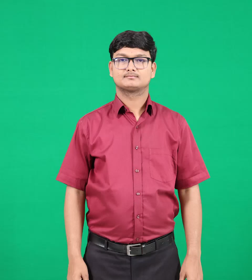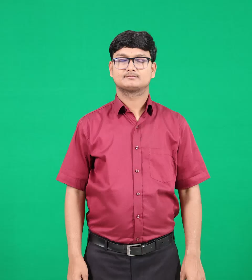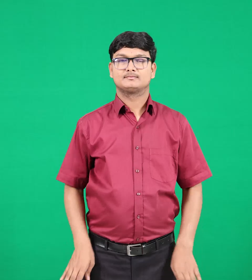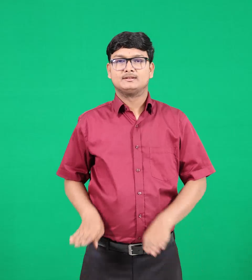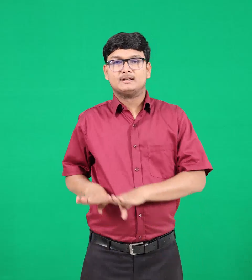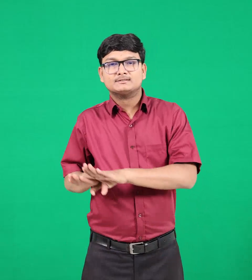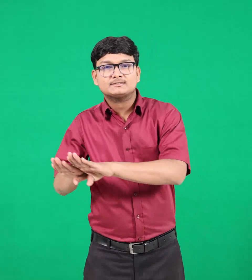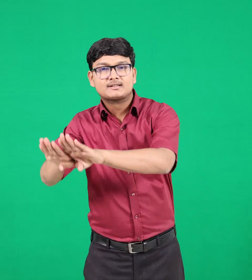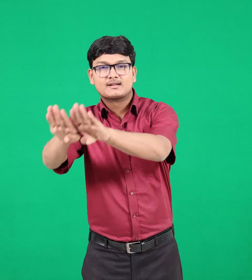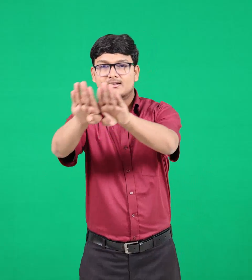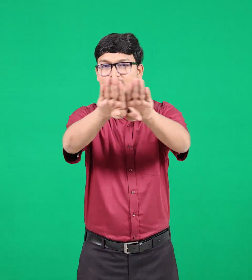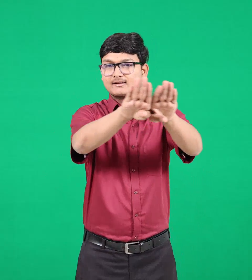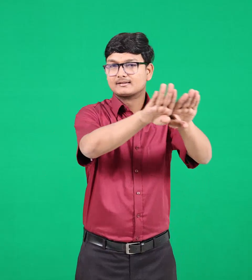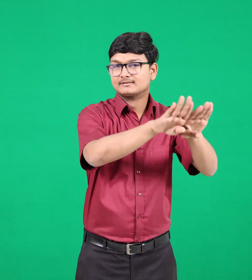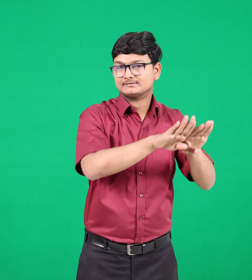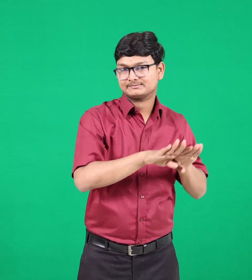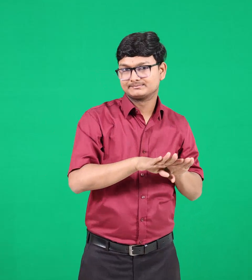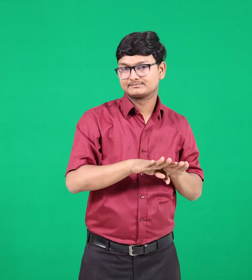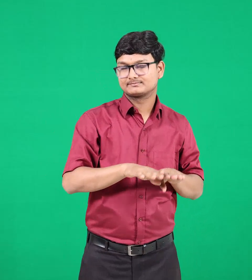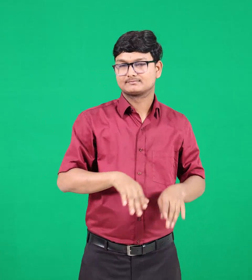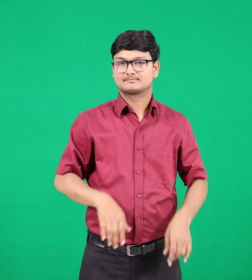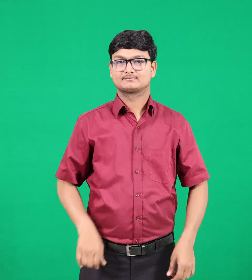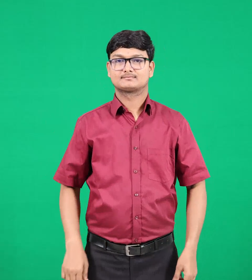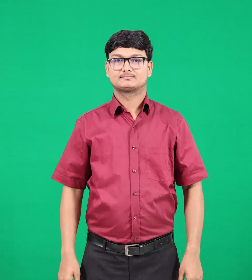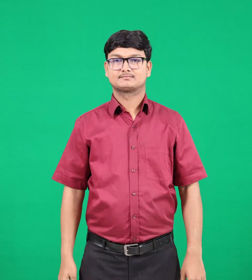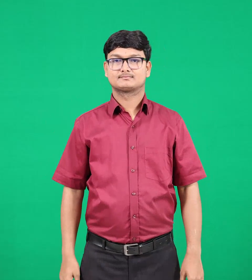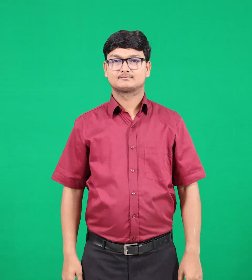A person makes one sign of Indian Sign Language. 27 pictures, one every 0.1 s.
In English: standard
